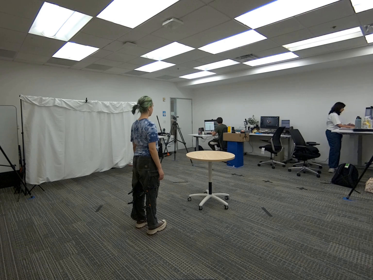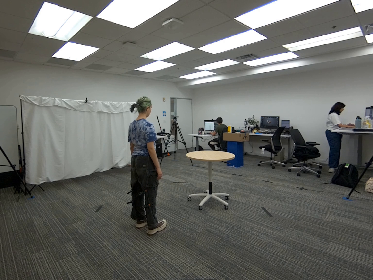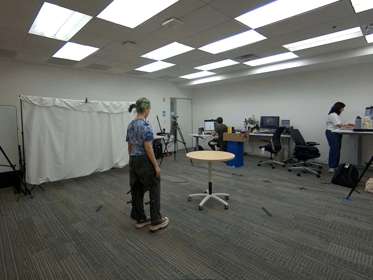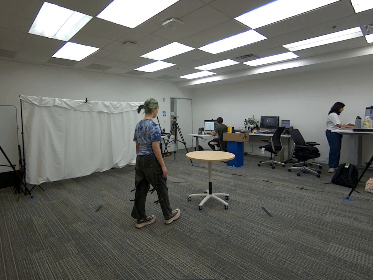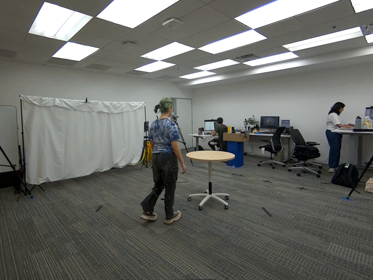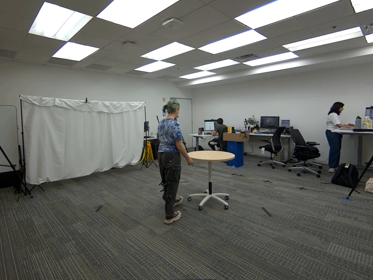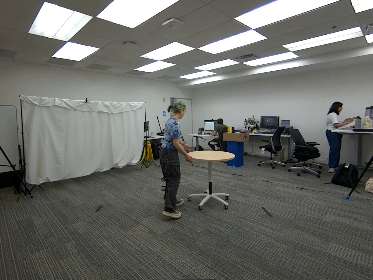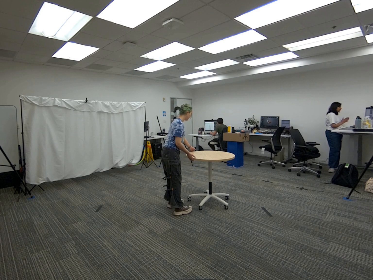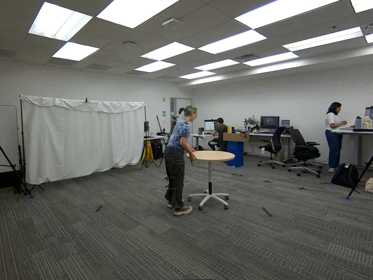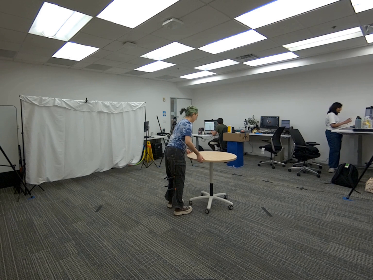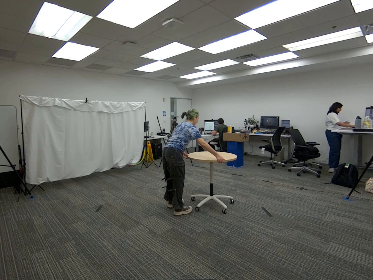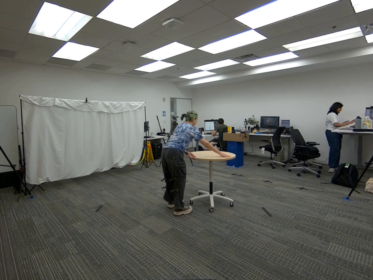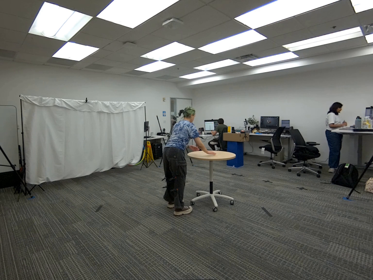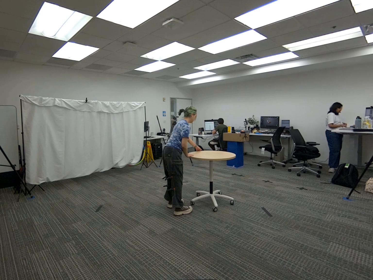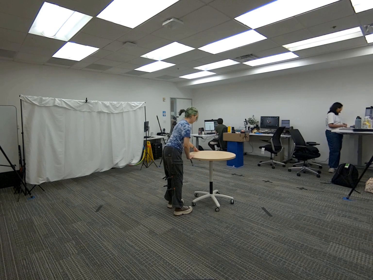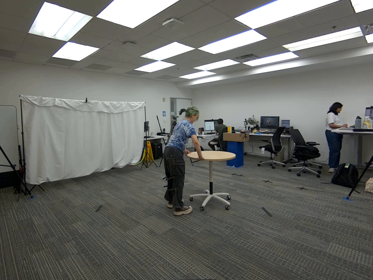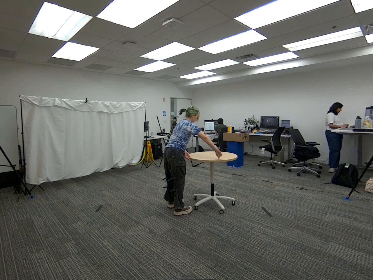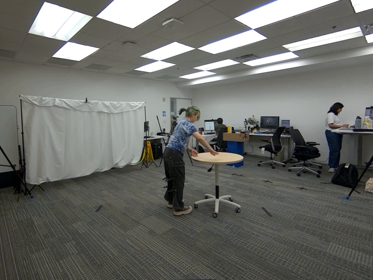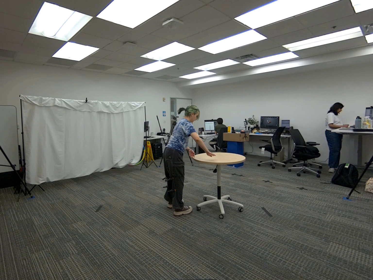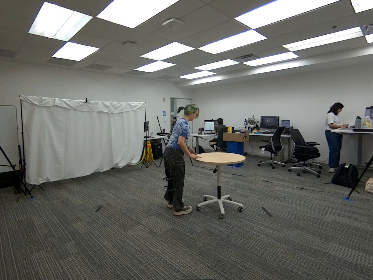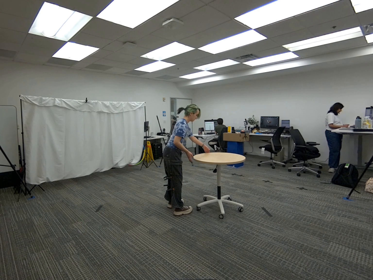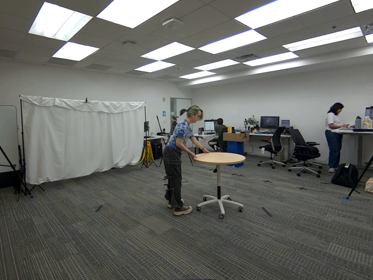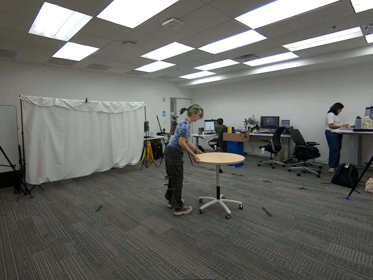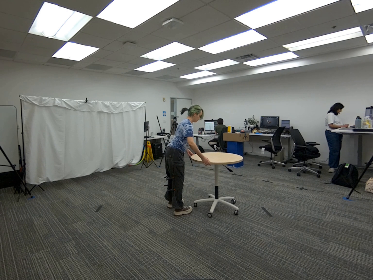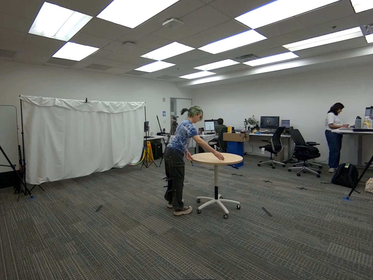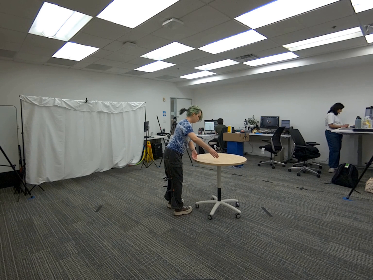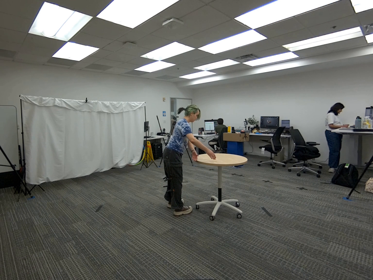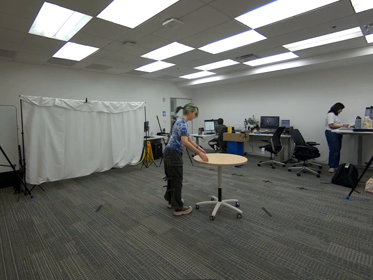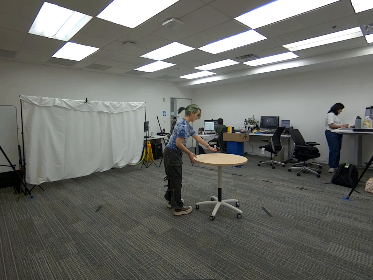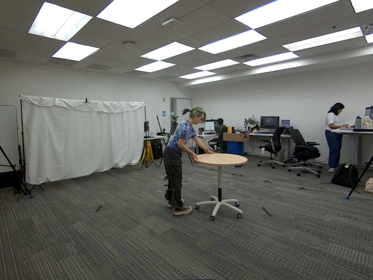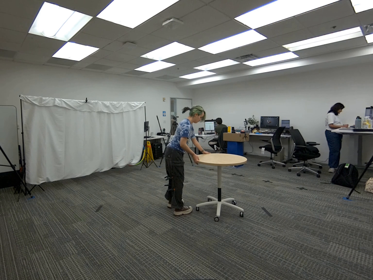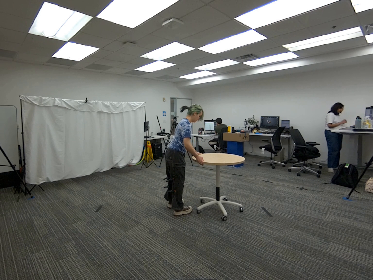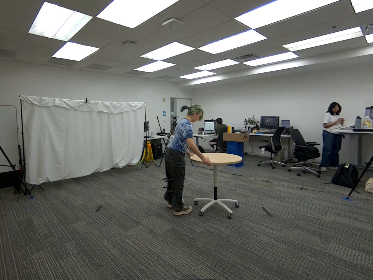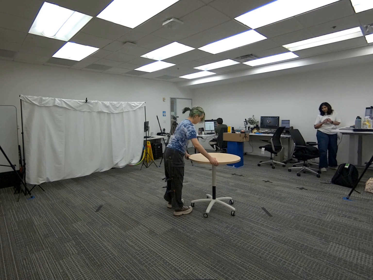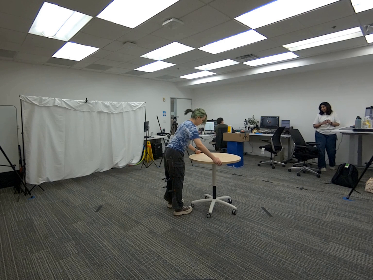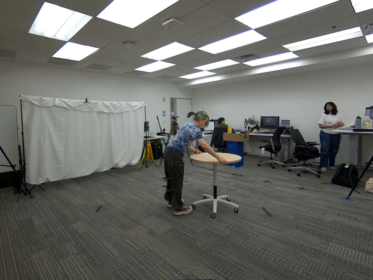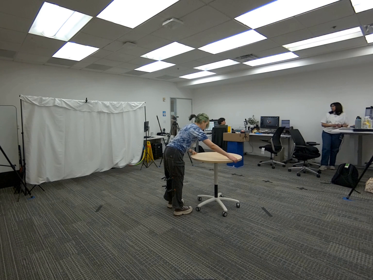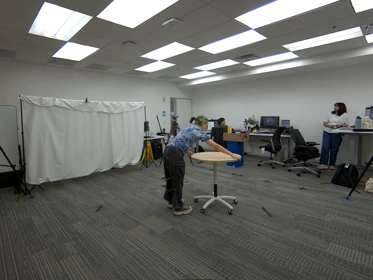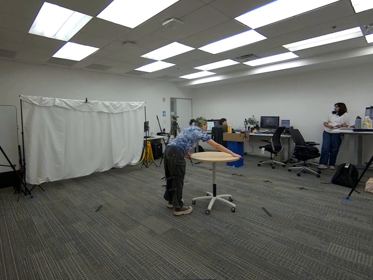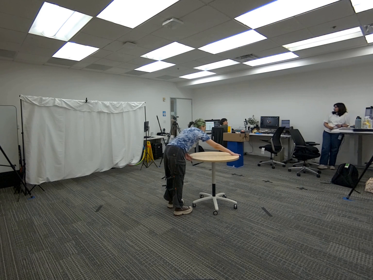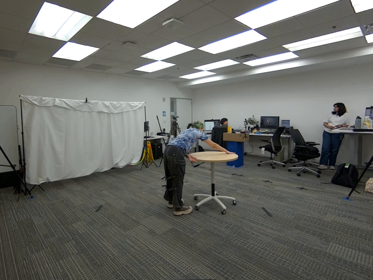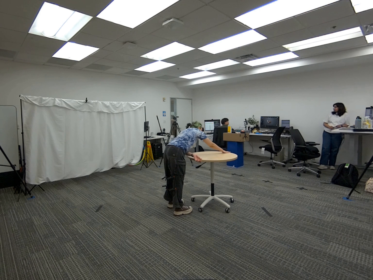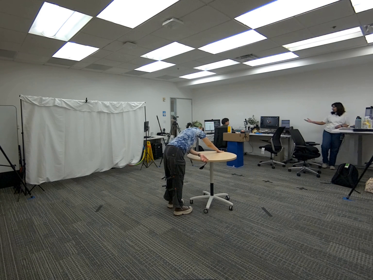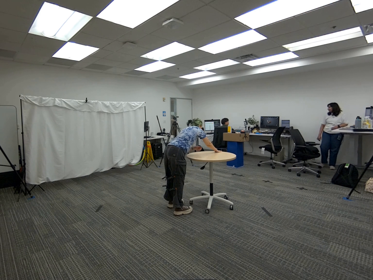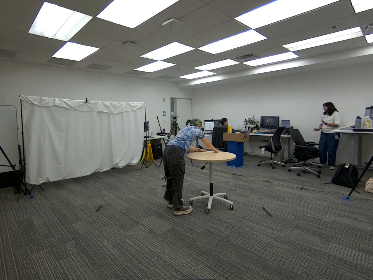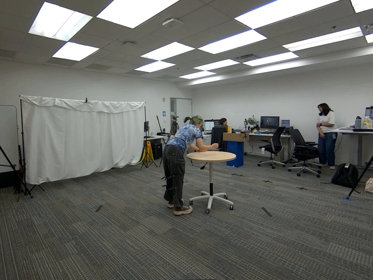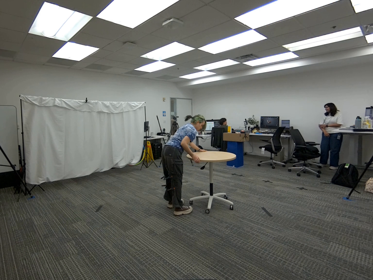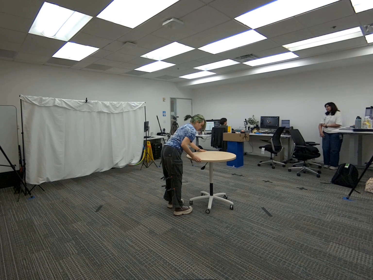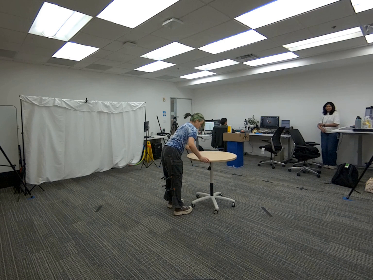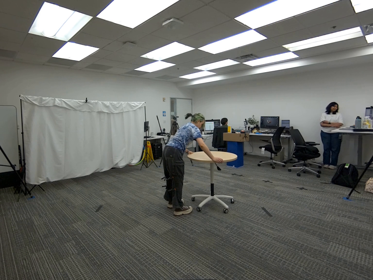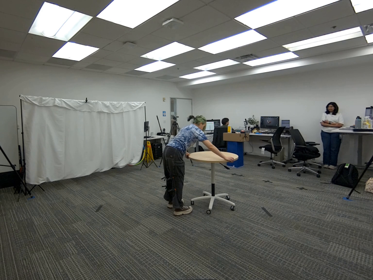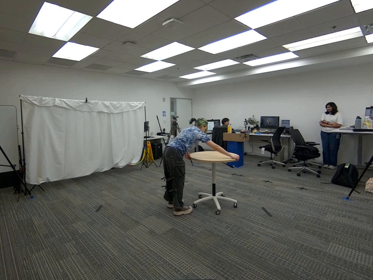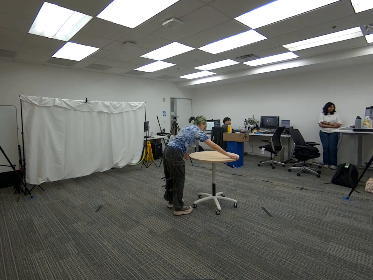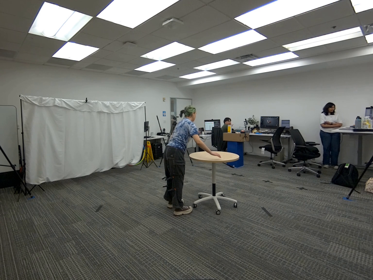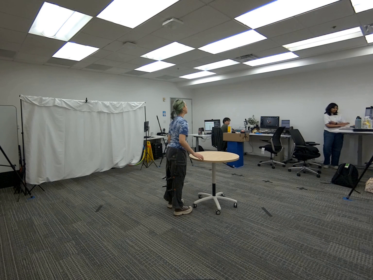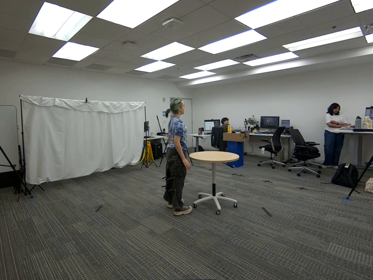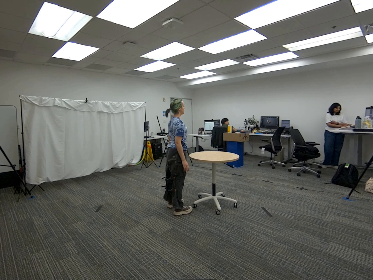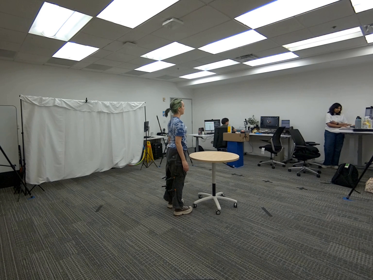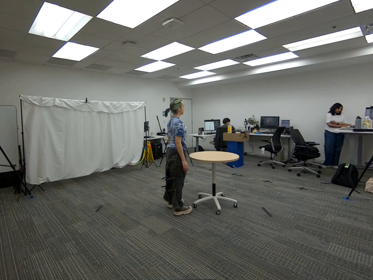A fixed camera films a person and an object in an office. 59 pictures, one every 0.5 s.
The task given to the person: Walk to the round table, grab the table with both hands, and spin the table around the bounding area.
